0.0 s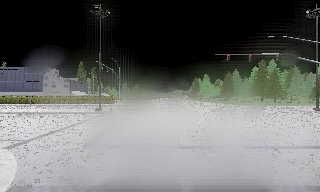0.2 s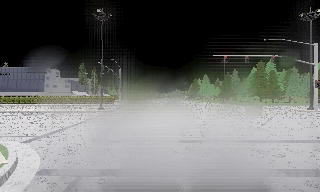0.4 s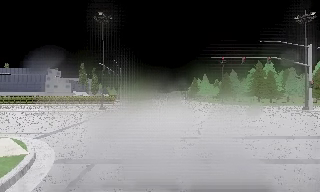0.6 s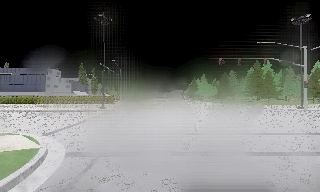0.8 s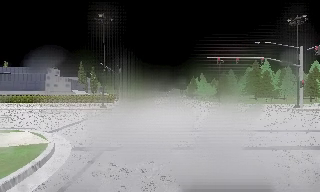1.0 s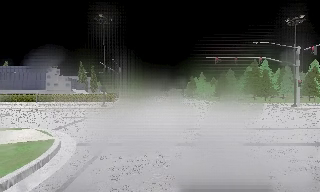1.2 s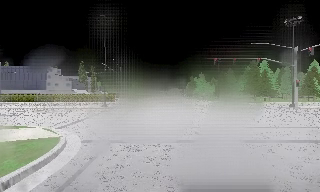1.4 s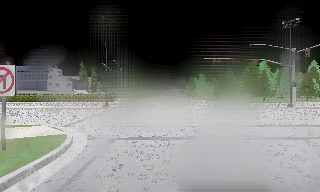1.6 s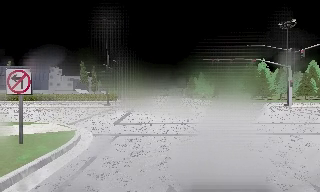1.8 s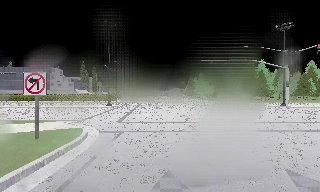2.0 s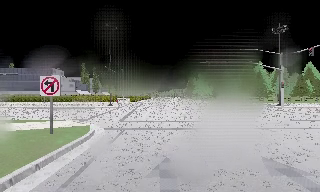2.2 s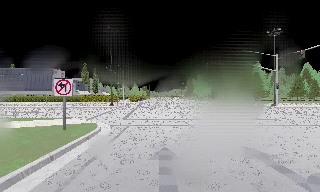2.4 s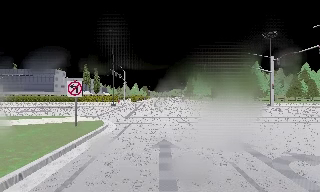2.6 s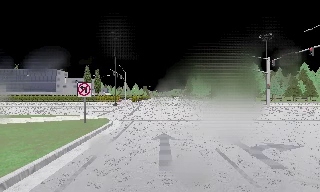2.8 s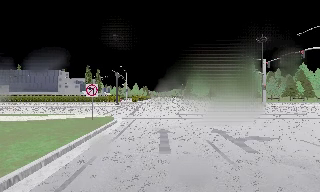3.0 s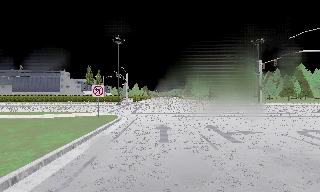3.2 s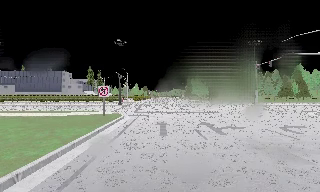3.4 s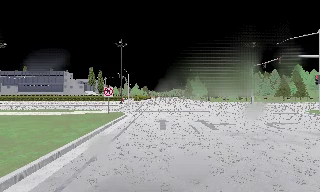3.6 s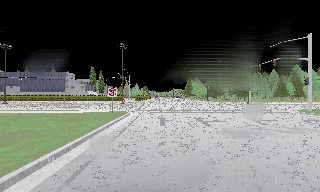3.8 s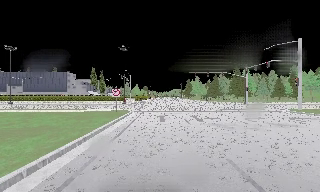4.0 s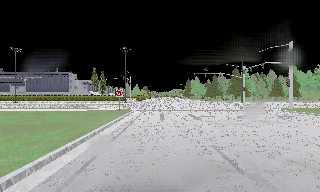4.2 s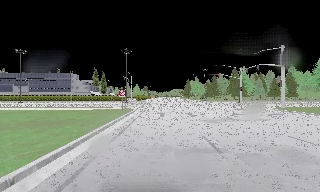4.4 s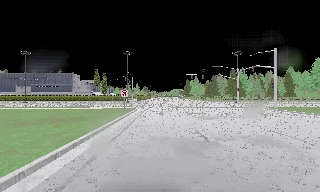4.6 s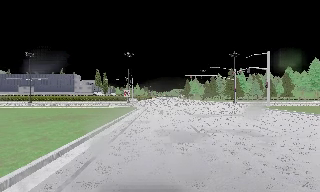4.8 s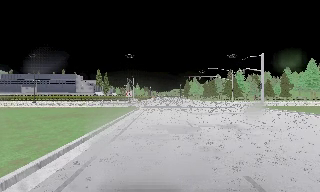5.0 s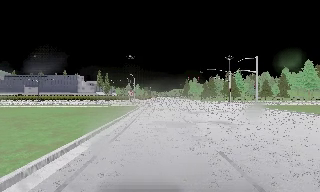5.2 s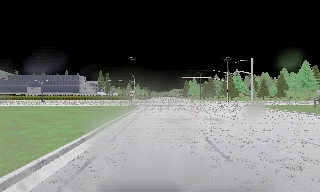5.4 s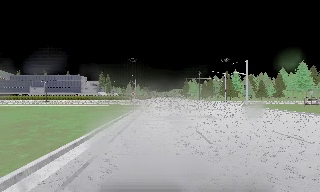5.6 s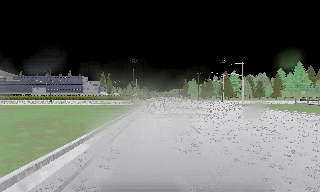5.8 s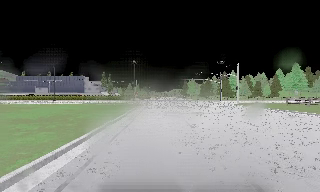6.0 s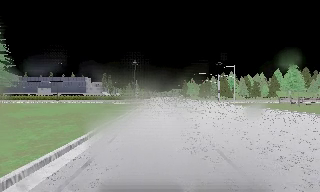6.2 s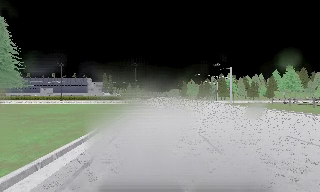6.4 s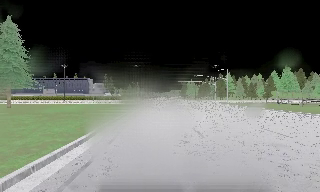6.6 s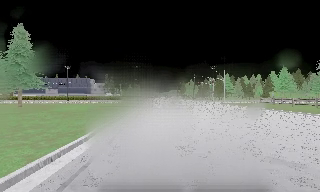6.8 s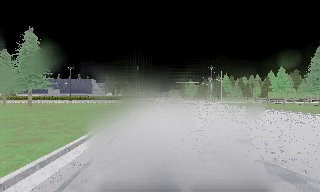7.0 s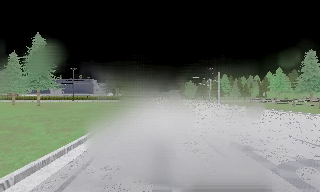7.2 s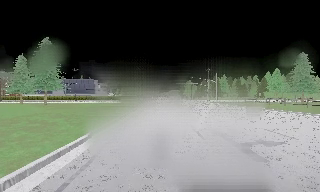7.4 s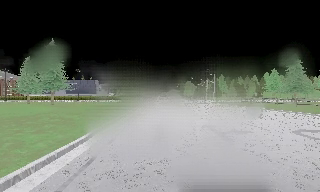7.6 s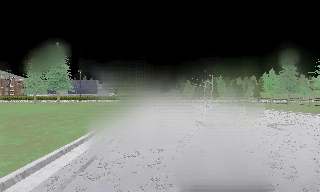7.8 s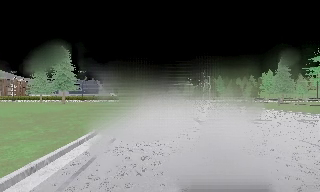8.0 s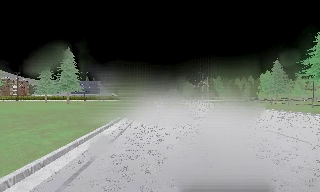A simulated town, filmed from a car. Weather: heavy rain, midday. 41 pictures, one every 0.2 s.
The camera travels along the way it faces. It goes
backward.
0.0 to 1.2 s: The camera travels backward, about 3 m, so what stands in front gets smaller. It loses speed.
1.2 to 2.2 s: The camera travels backward, about 3.5 m, so what stands in front gets smaller. It gains speed.
2.2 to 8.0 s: The camera travels backward, about 40 m, so what stands in front gets smaller. It gains speed.
The film runs backward here.
